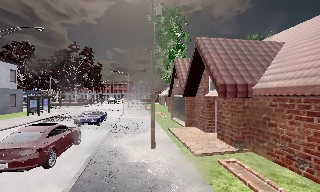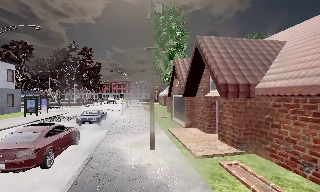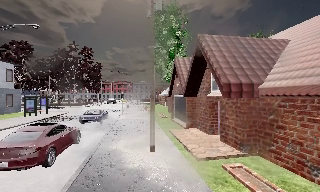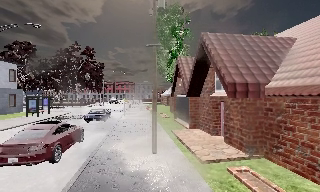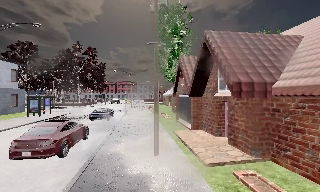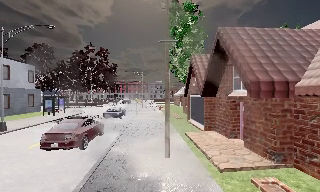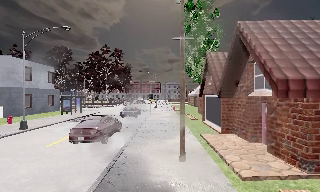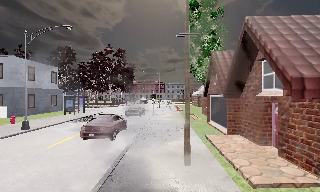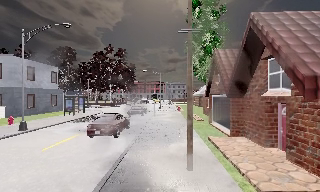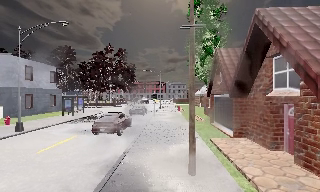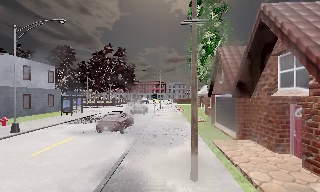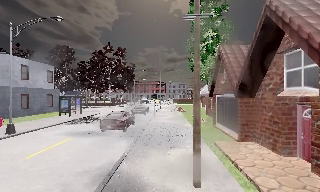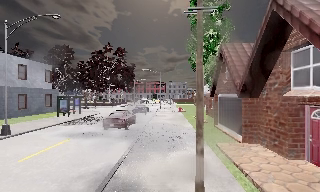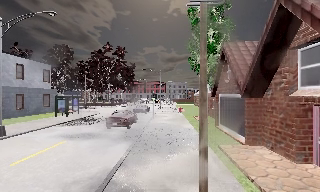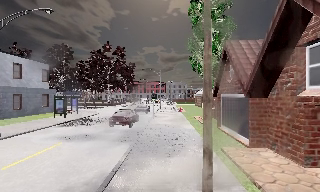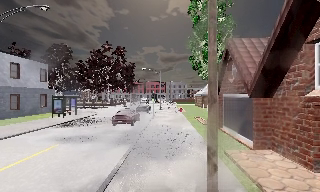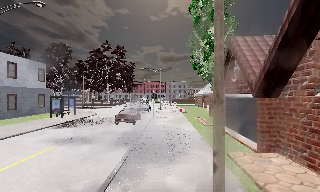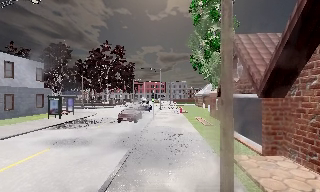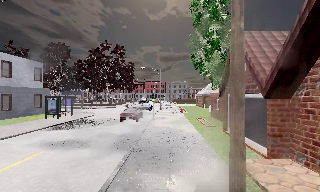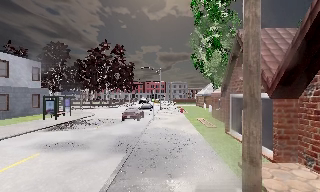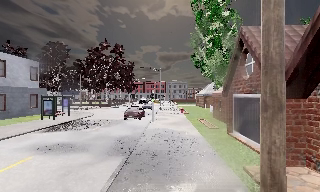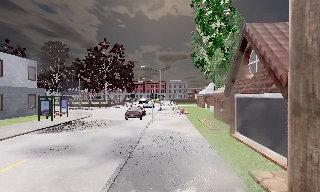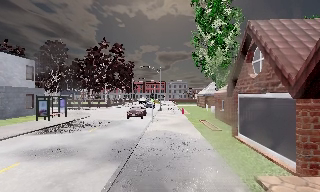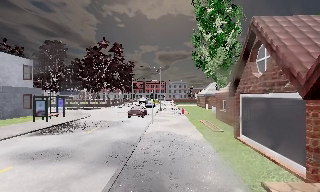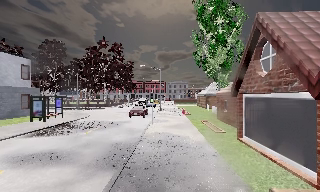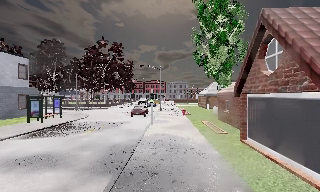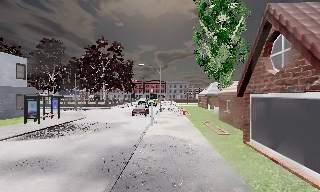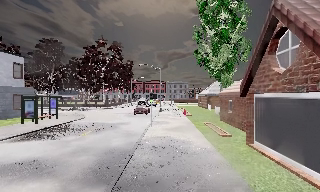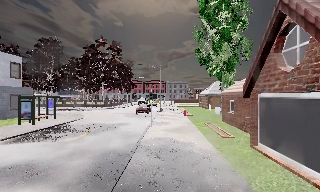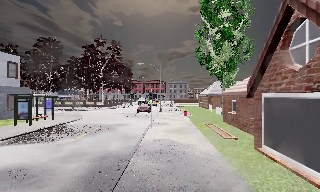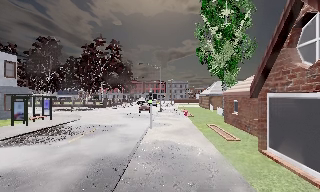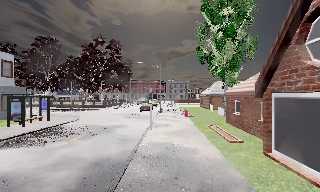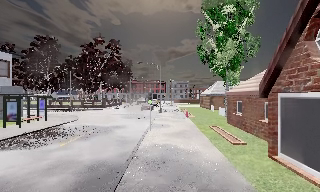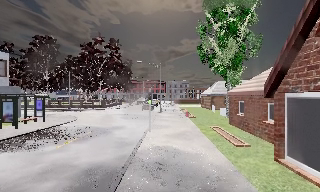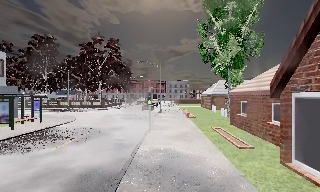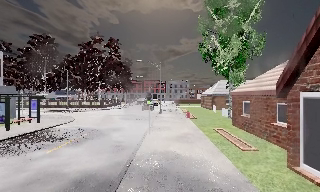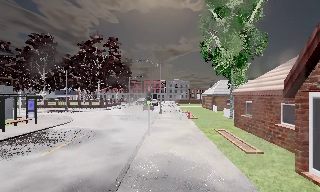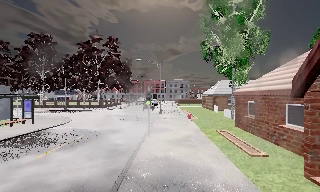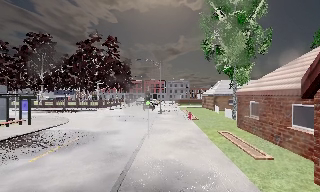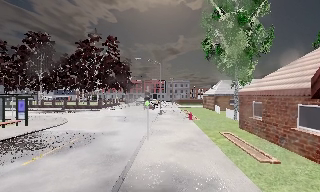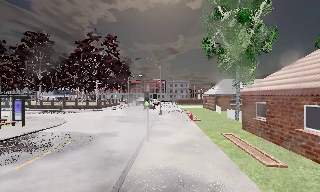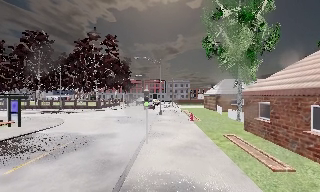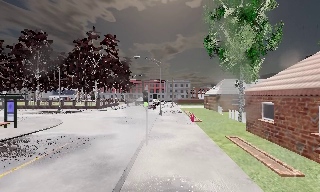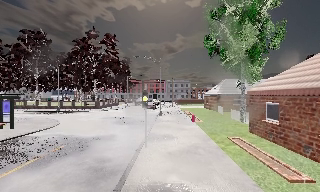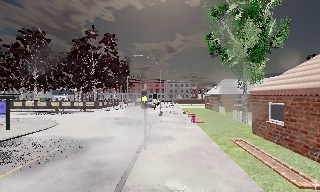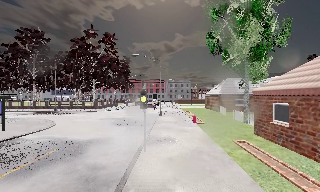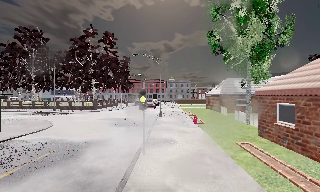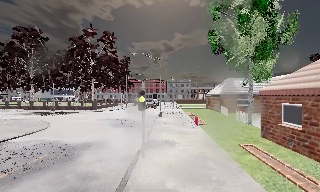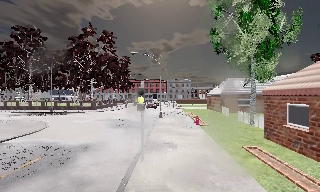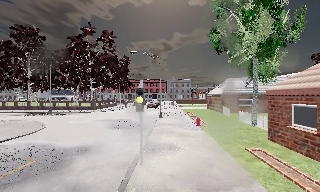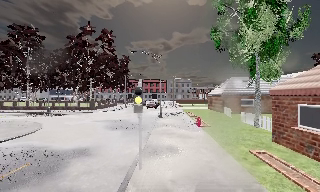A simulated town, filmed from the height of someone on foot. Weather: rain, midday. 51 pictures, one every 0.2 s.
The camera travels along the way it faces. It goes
forward.
0.0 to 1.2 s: The scene slides to the right, as the camera pans about 10 degrees to its left. It travels forward, about 1.5 m, so what stands in front looms larger.
1.2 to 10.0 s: The camera travels forward, about 15 m, so what stands in front looms larger.
The film runs forward here.
